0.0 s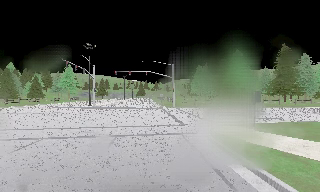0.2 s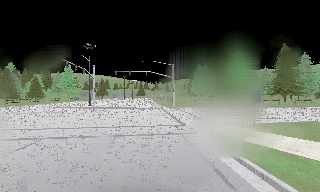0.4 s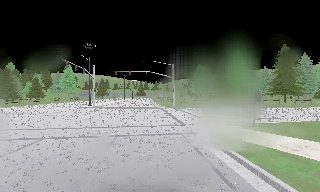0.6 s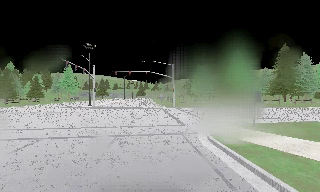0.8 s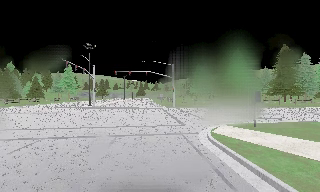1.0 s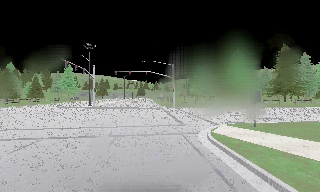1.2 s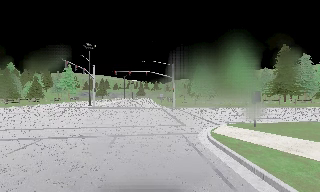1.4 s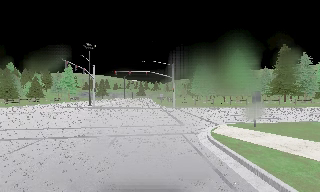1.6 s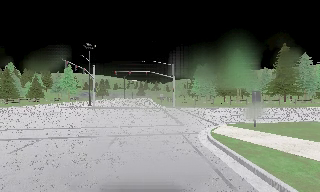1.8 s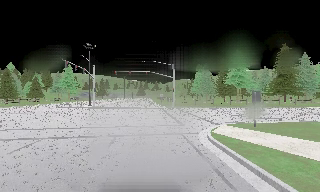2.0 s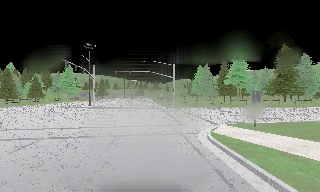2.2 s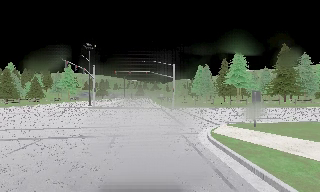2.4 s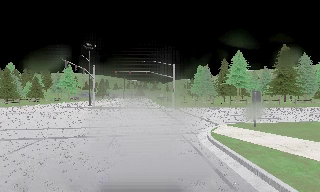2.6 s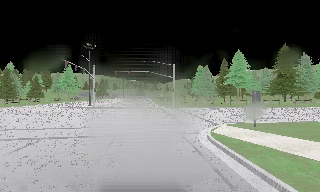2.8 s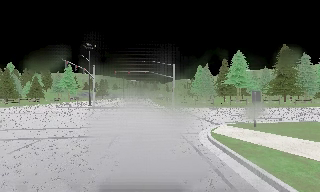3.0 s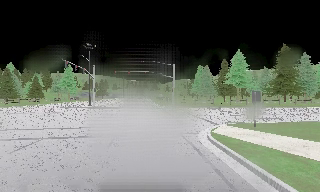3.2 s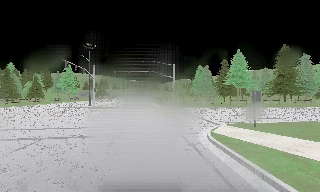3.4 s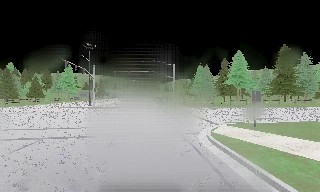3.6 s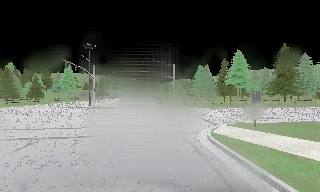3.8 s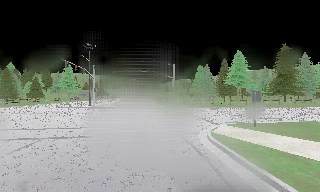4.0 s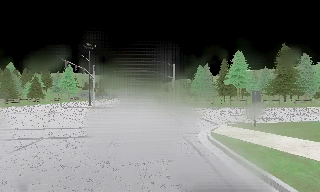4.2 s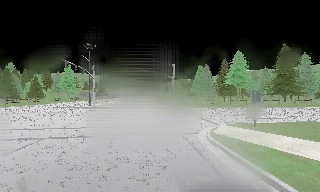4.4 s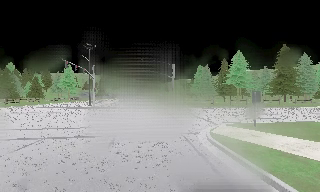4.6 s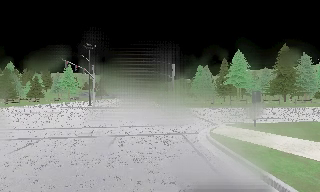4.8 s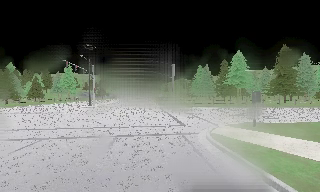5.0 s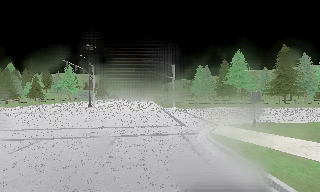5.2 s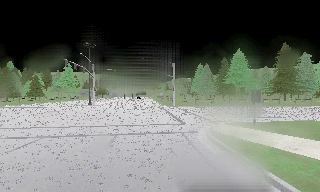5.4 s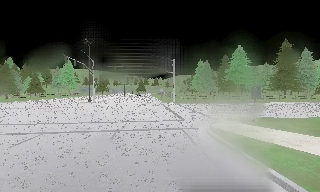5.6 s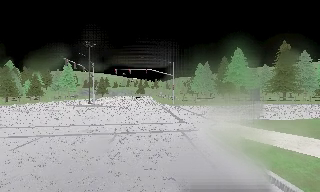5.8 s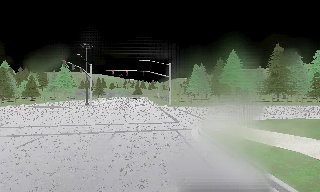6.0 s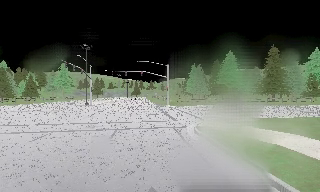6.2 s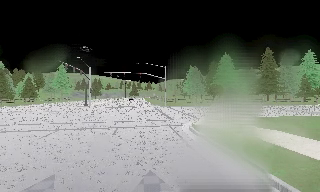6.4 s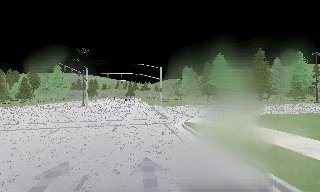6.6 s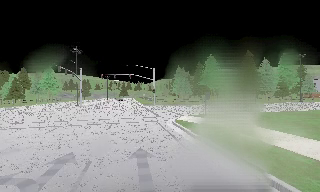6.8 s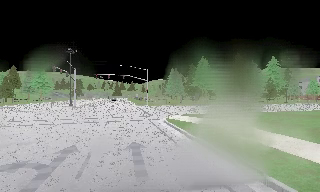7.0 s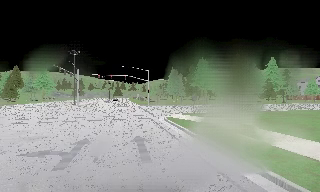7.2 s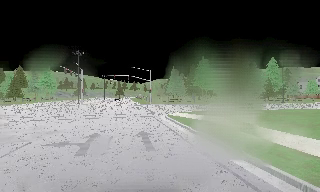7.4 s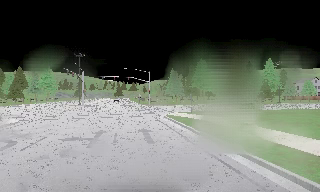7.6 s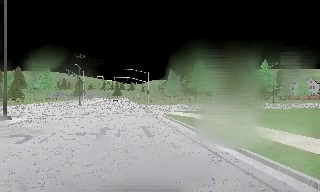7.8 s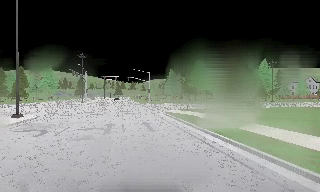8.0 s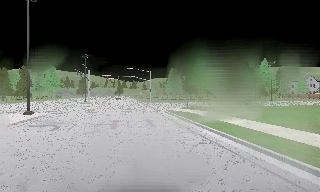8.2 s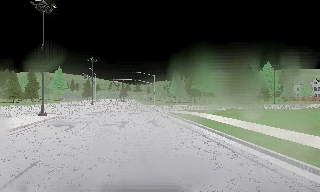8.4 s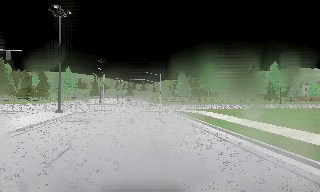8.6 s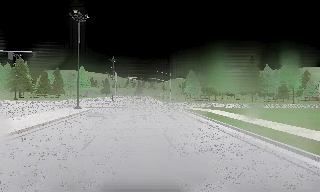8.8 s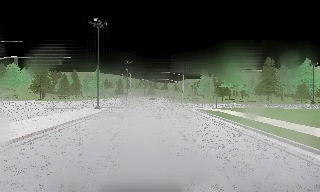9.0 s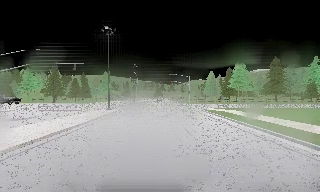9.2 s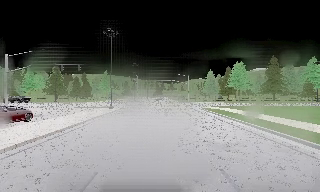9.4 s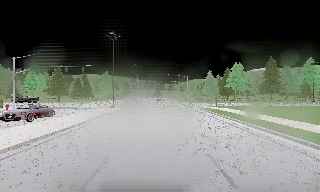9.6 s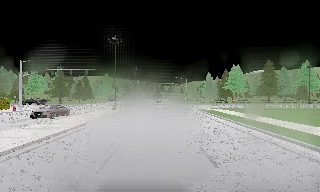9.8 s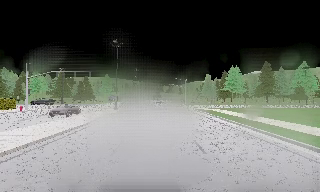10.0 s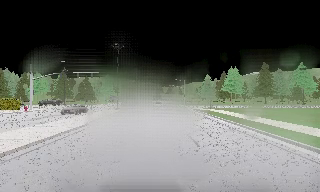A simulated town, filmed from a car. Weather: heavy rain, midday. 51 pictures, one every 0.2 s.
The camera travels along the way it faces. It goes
backward.
0.0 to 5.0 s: The camera keeps its place and its aim.
5.0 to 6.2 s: The camera travels backward, about 2.5 m, so what stands in front gets smaller. It gains speed.
6.2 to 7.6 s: The camera travels backward, about 7 m, so what stands in front gets smaller.
7.6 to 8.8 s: The camera swings to its left by about 10 degrees, and the scene slides to the right. It travels backward, about 6 m, so what stands in front gets smaller.
8.8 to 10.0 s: The camera travels backward, about 7 m, so what stands in front gets smaller.
The film runs backward here.
